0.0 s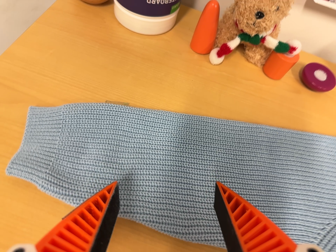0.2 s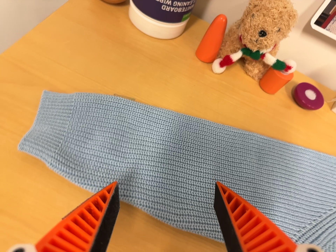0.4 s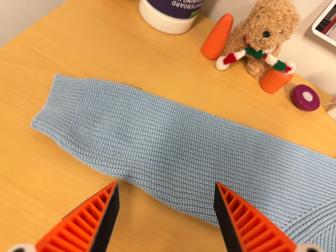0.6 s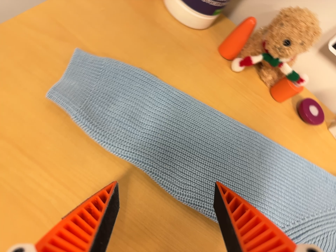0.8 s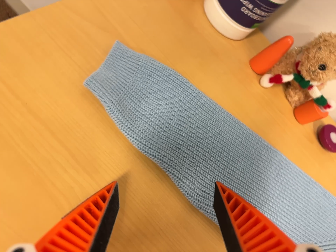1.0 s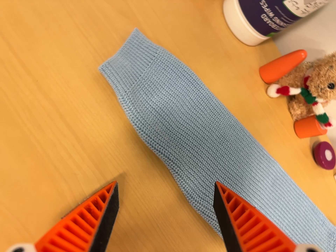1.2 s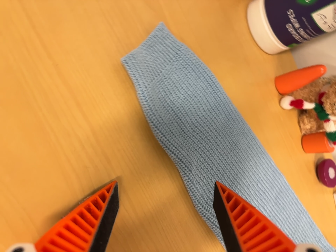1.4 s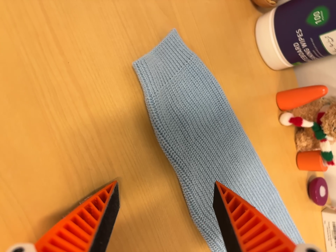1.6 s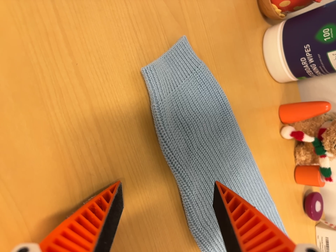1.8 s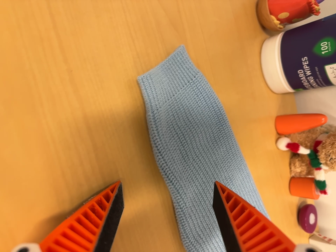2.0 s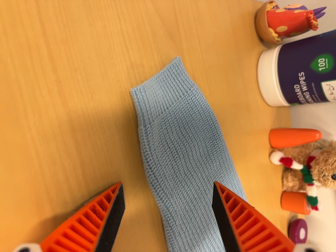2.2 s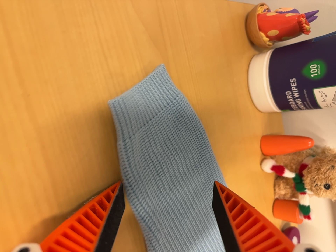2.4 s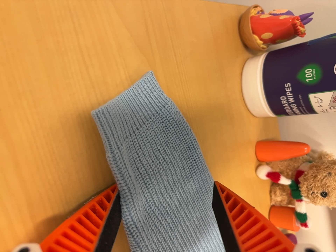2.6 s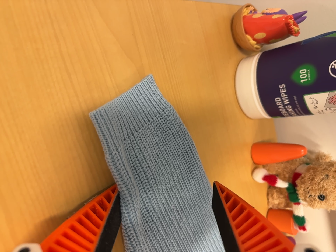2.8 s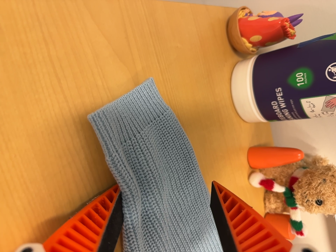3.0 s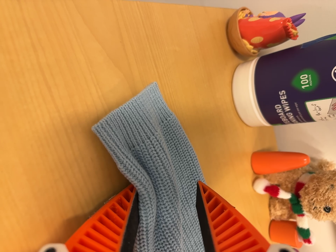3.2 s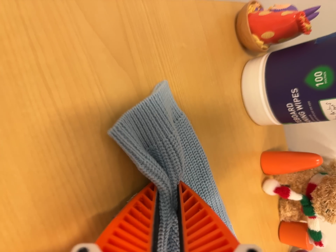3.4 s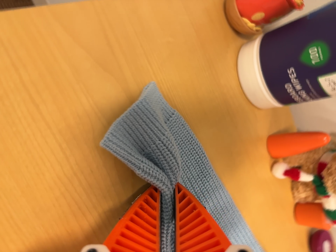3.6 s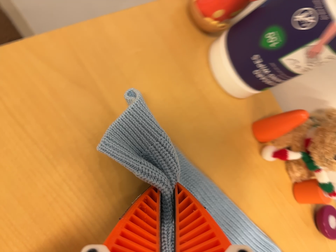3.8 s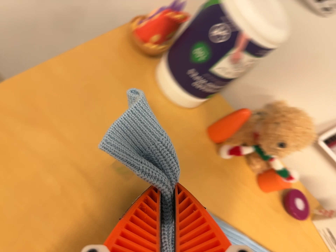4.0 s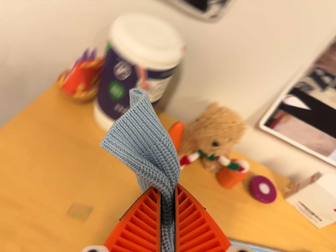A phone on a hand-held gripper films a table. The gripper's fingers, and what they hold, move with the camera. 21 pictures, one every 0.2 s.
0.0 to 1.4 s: The camera pans to its right by about 10 degrees. It travels to its left, about 14 cm. It rolls about its line of sight by about 45 degrees, and the scene rotates clockwise.
1.4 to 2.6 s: The camera travels toward the top of its view and forward, about 8 cm, so close, fixed things drift downward.
2.6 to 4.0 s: The camera travels to its right, about 18 cm, so close, fixed things drift to the left. Its aim tips toward the top of its view by about 10 degrees, and the scene shifts downward. It rolls about its line of sight by about 45 degrees, and the scene rotates counterclockwise.
The film runs forward here.
